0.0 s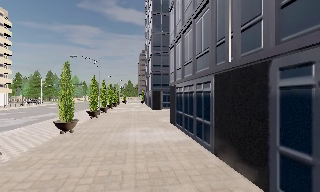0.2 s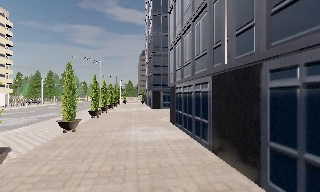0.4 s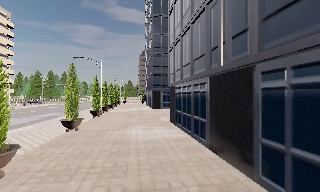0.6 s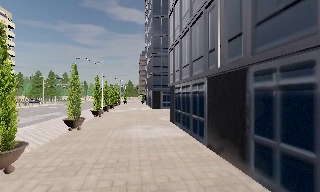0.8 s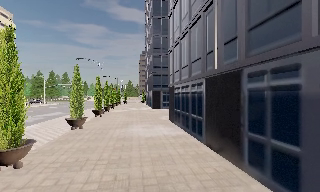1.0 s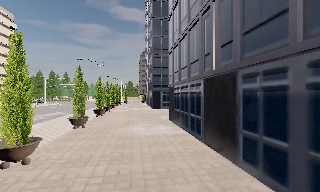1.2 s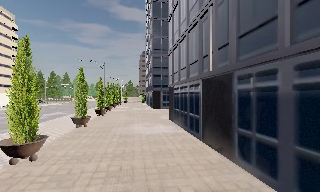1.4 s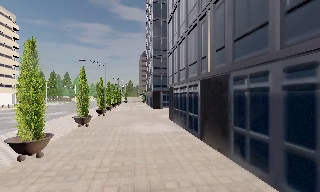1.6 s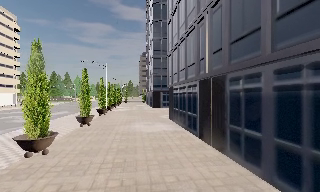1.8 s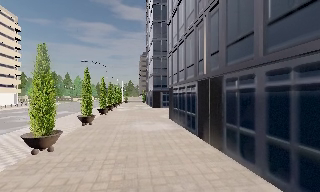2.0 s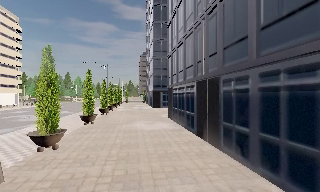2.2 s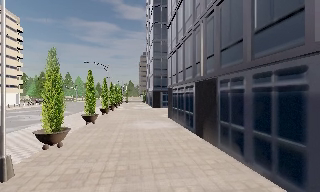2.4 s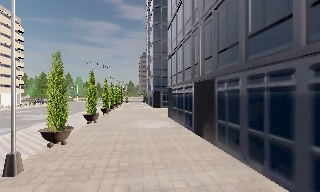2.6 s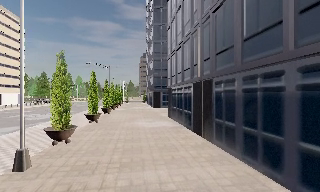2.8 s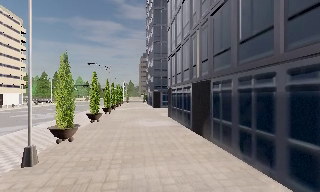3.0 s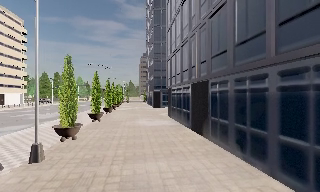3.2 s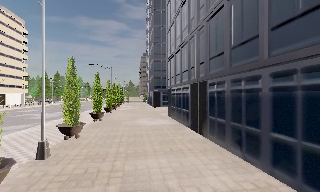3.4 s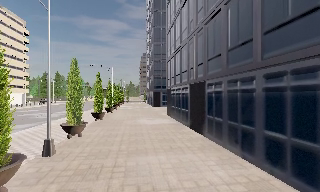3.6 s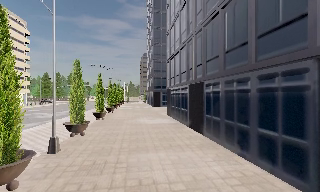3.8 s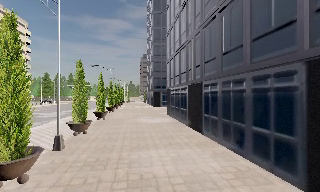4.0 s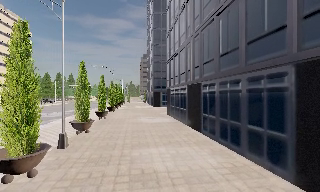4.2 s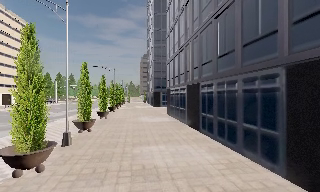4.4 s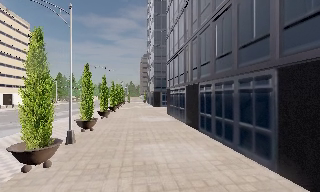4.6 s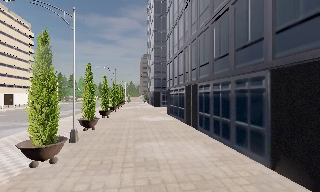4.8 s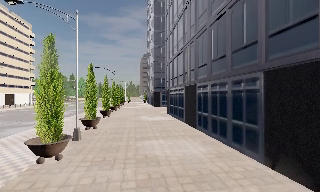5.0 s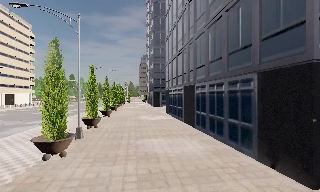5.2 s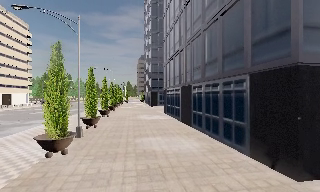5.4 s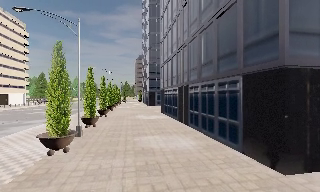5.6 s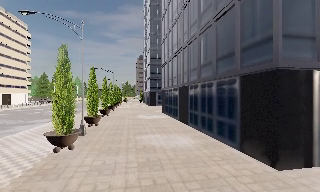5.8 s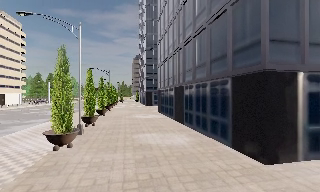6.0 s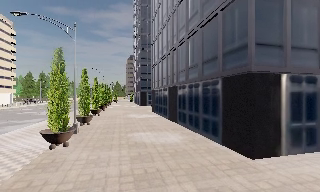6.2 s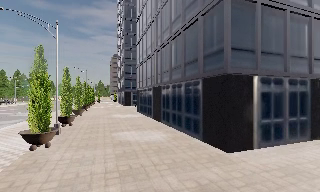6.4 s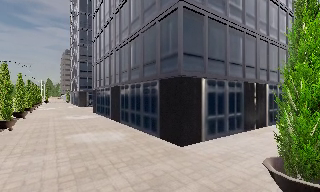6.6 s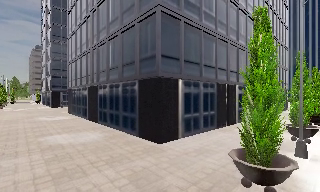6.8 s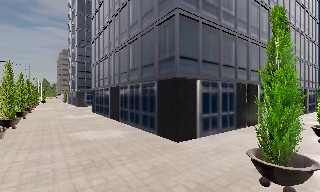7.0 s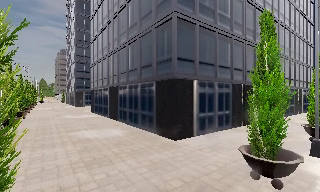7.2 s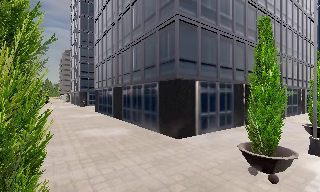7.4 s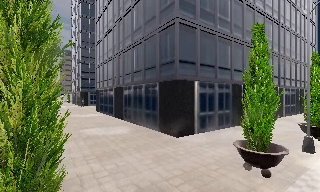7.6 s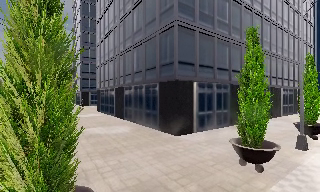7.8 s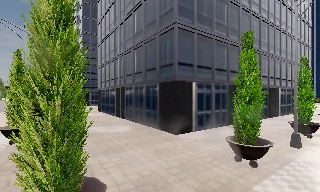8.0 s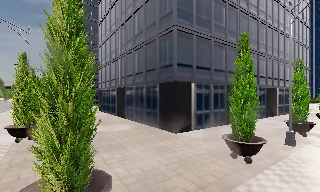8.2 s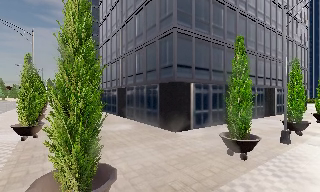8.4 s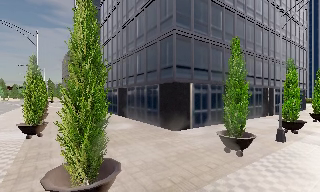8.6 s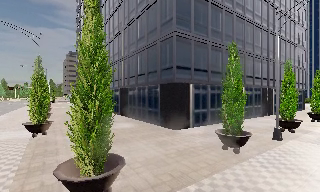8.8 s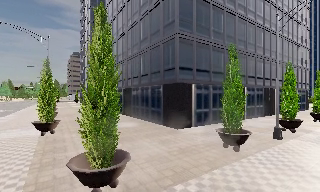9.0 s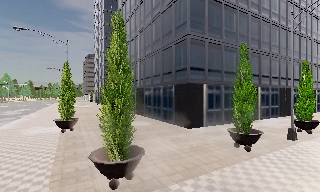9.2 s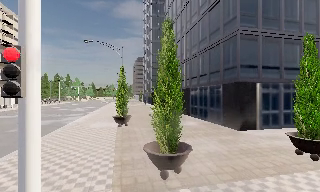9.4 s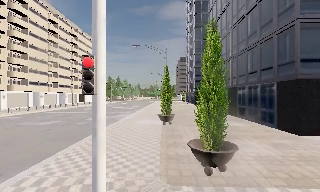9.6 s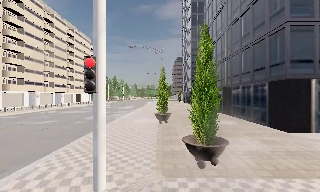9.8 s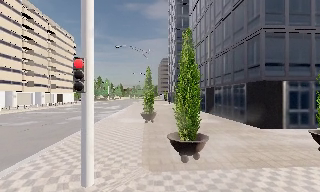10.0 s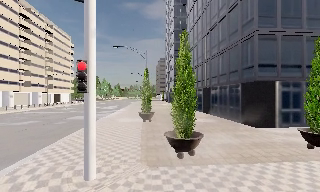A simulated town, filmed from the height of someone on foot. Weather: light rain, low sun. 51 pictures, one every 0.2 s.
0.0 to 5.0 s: The camera travels backward, about 8 m, so what stands in front gets smaller.
5.0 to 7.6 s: The camera pans to its right, which is clockwise from overhead, by about 25 degrees. It travels backward, about 4.5 m, so what stands in front gets smaller.
7.6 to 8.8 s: The camera travels backward, about 2 m, so what stands in front gets smaller.
8.8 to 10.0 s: The camera swings to its left by about 30 degrees, and the scene slides to the right. It travels backward, about 2 m, so what stands in front gets smaller.
The film runs backward here.
